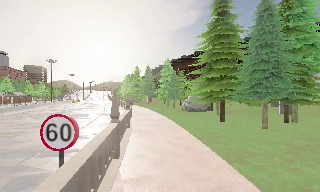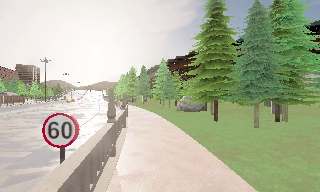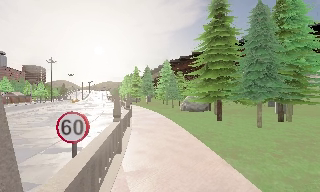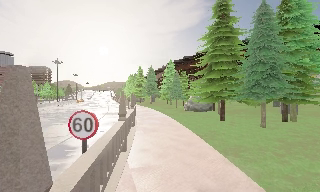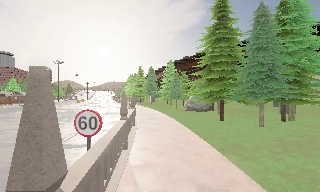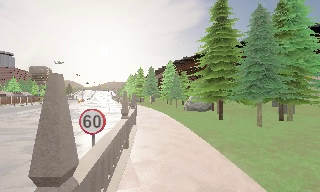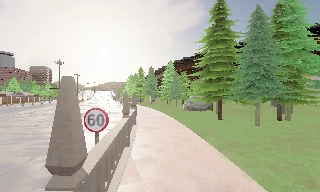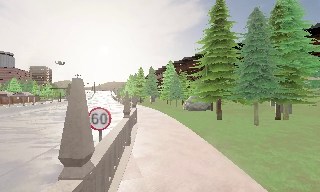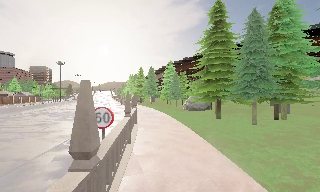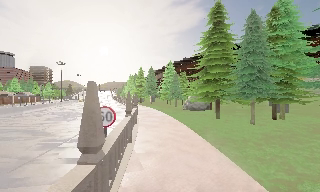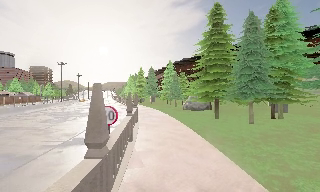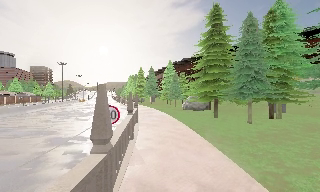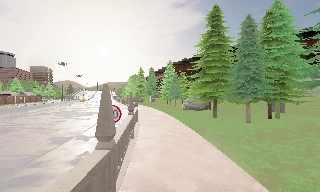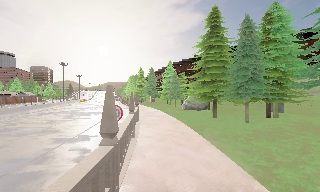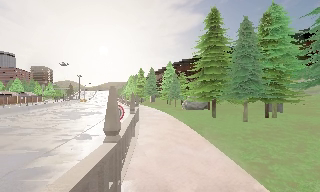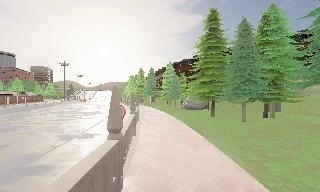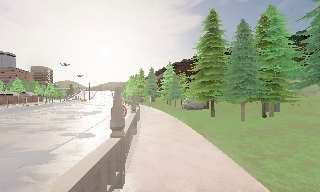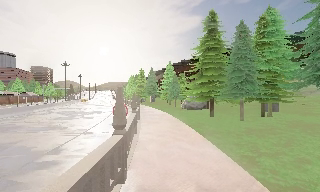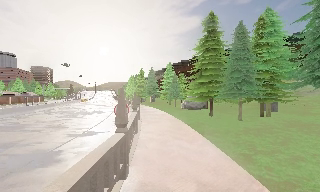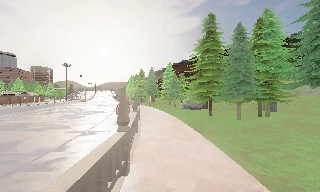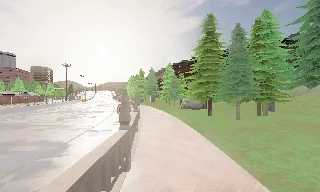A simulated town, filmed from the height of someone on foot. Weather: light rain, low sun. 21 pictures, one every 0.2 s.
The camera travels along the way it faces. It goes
backward.
0.0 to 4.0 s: The camera travels backward, about 5 m, so what stands in front gets smaller.
The film runs backward here.
